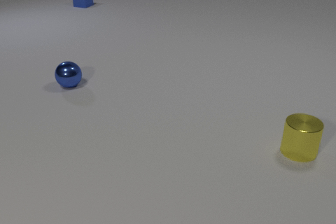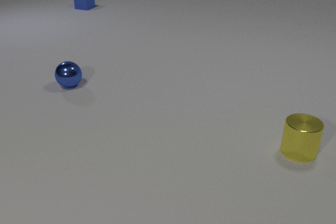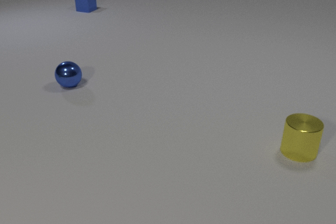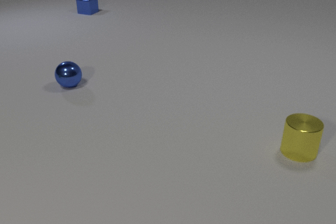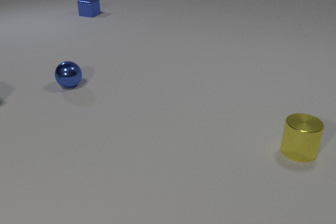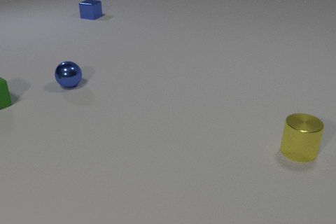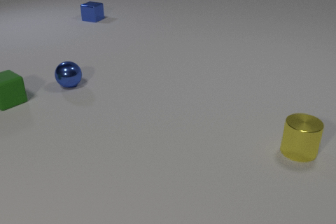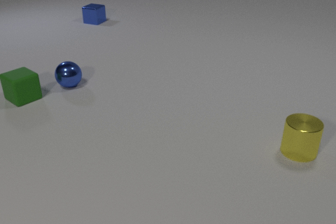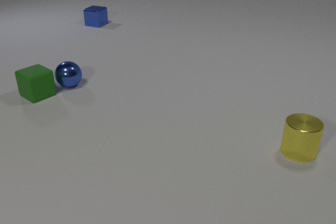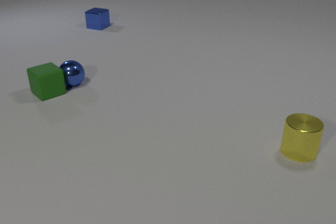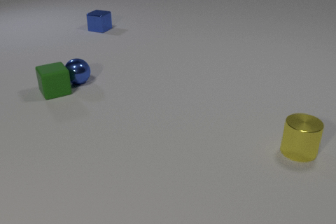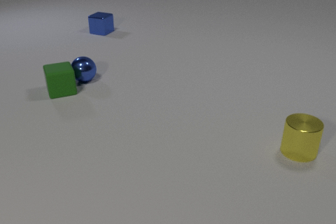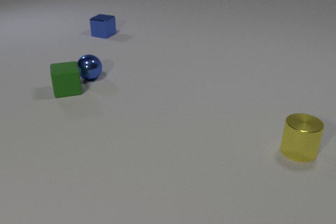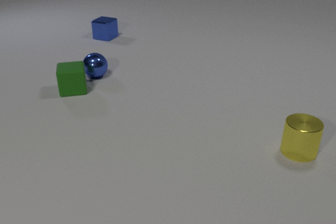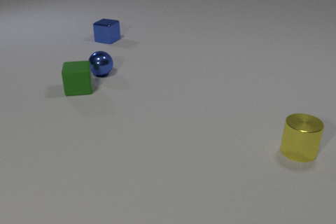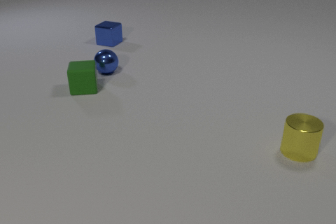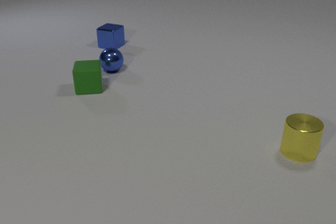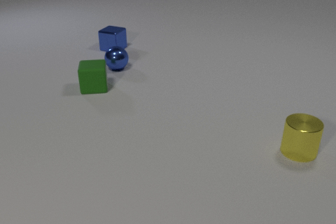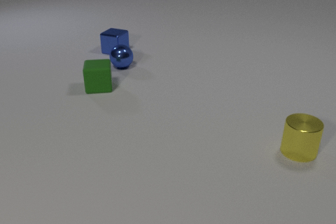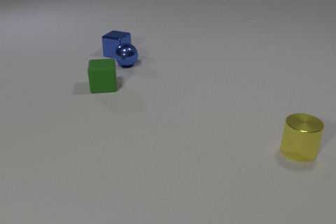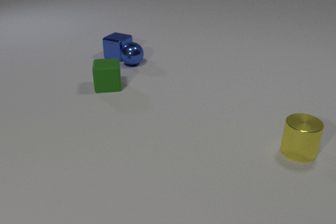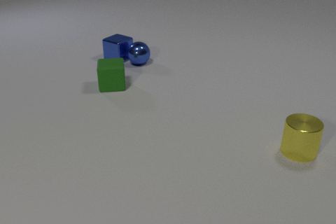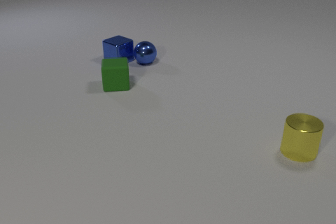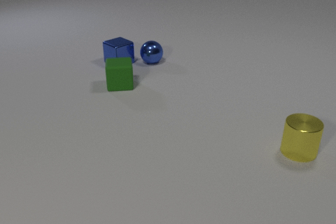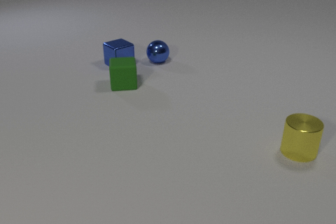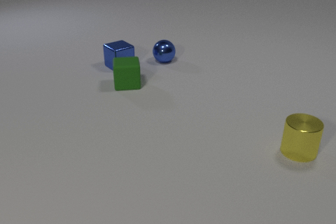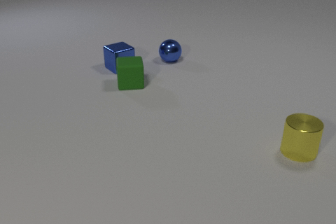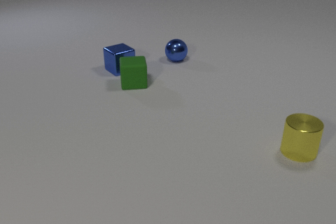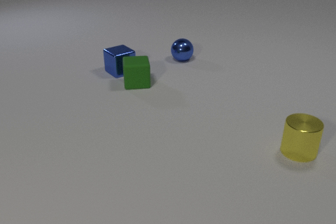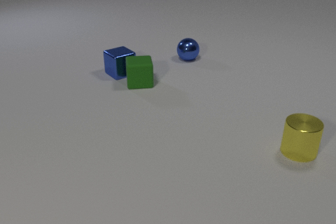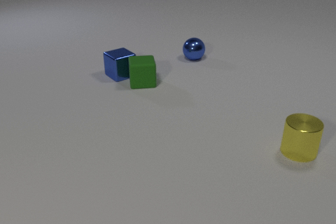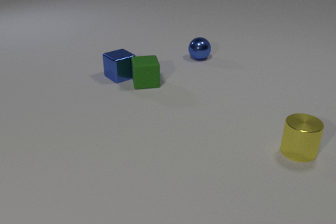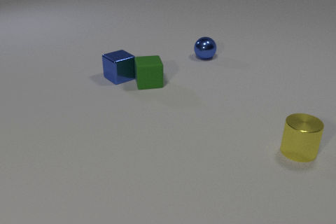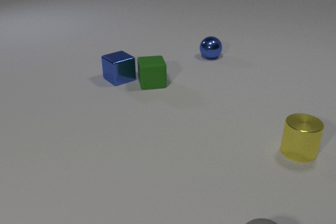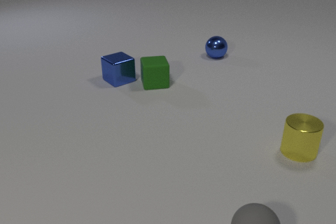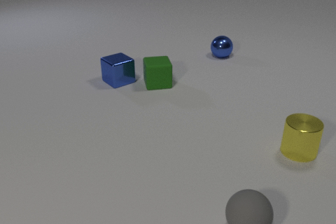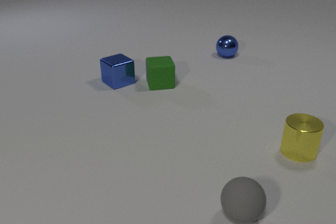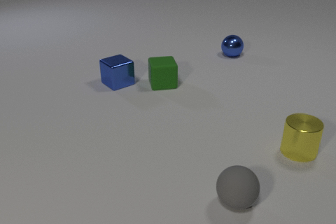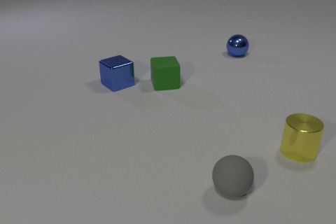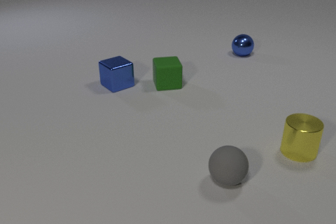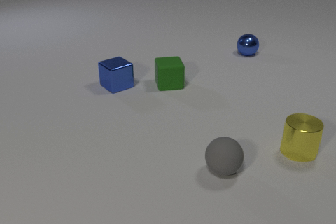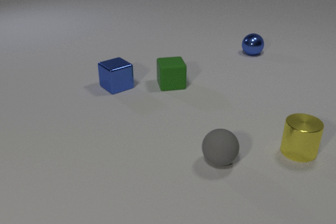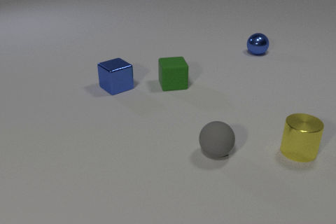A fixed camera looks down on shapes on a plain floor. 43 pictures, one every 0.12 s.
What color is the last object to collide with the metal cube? green.
What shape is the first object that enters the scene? cube.
How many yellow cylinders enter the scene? 0.
0.00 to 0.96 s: The green rubber cube comes in at the left edge, slides to the right. The blue metal cube slides toward the camera.
0.96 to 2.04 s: The green rubber cube slides to the right, spins so that its near face slides to the left, clockwise seen from above. The blue metal sphere rolls to the right and away from the camera. The blue metal cube slides toward the camera. The green rubber cube and the blue metal sphere collide.
2.04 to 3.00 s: The green rubber cube slides to the right. The blue metal sphere rolls to the right. The blue metal cube slides toward the camera, spins clockwise seen from above by about 30 degrees, its near face sliding to the left. The blue metal sphere and the blue metal cube collide.
3.00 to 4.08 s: The green rubber cube slides to the right. The blue metal sphere rolls to the right. The blue metal cube slides toward the camera. The gray rubber sphere comes in at the bottom edge, rolls away from the camera and to the left. The green rubber cube and the blue metal cube collide.
4.08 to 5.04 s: The green rubber cube slides to the right. The blue metal sphere rolls to the right and away from the camera. The blue metal cube slides toward the camera. The gray rubber sphere rolls away from the camera.
